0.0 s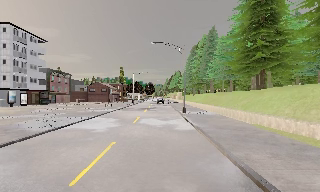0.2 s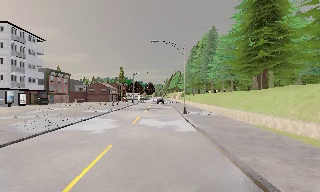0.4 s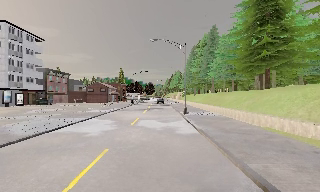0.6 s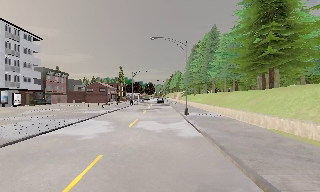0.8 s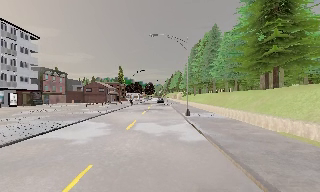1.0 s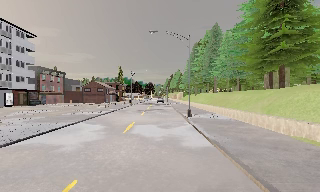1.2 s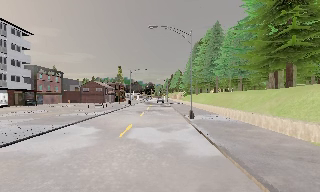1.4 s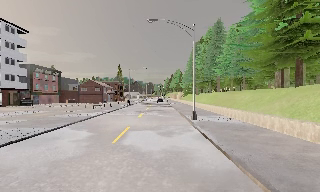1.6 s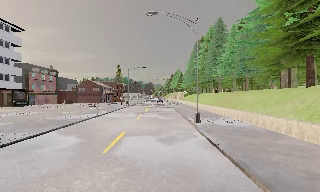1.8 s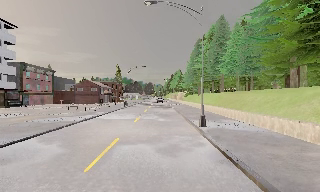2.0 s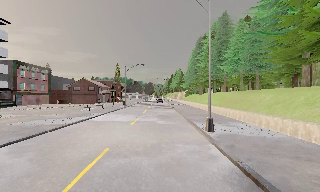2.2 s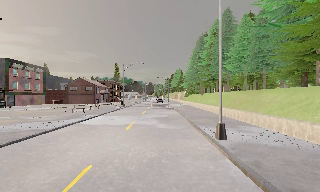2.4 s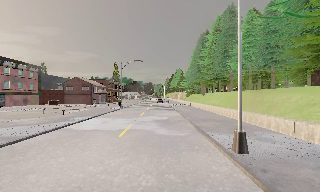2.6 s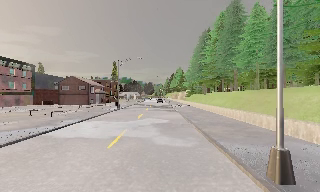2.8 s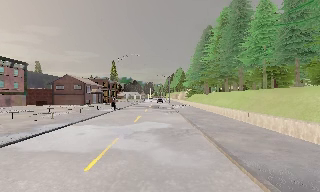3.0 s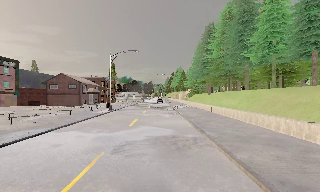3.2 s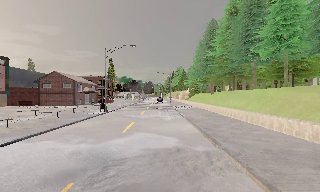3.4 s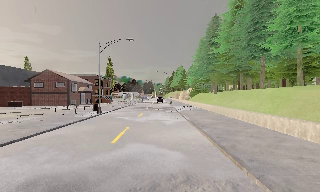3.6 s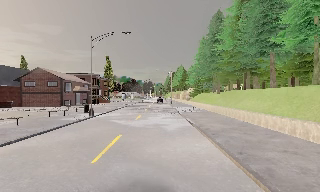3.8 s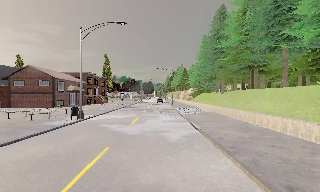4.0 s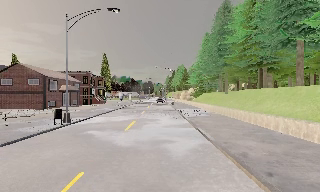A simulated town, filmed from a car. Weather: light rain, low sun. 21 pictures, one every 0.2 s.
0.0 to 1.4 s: The camera travels forward, about 5 m, so what stands in front looms larger. It gains speed.
1.4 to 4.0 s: The camera travels forward, about 20 m, so what stands in front looms larger.
The film runs forward here.
